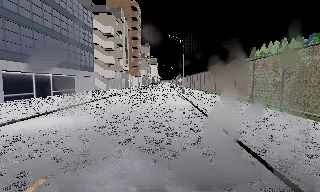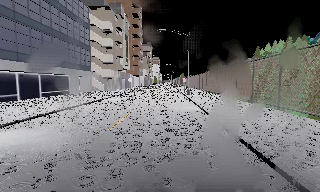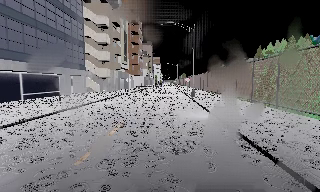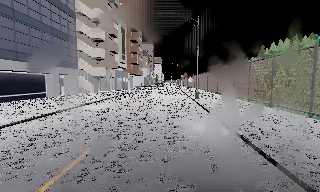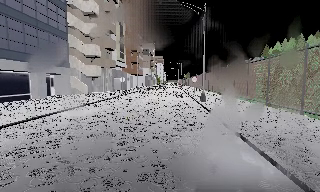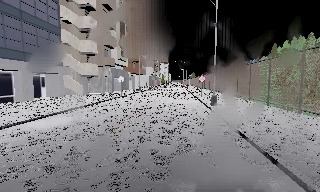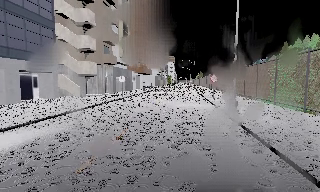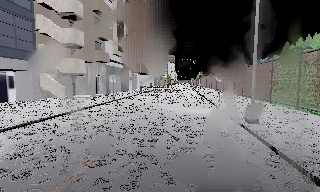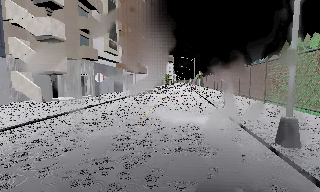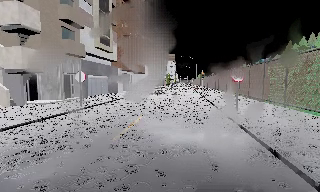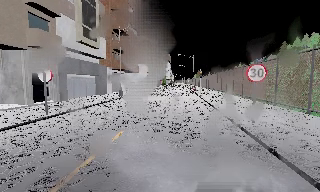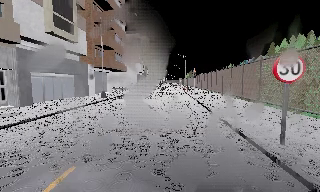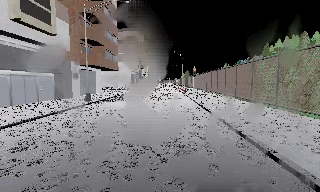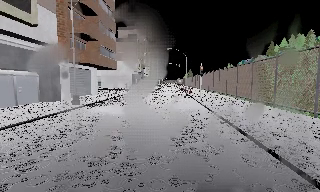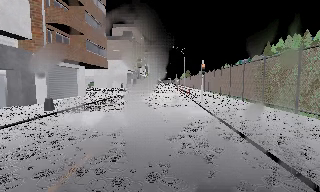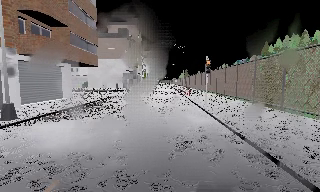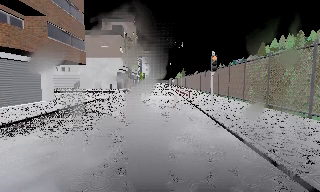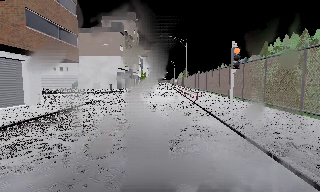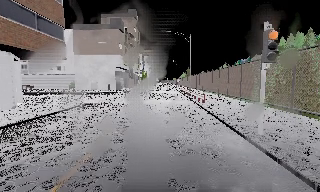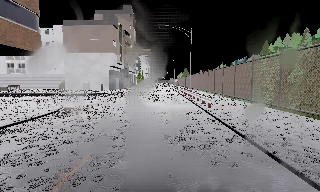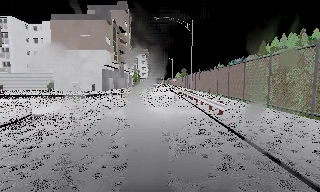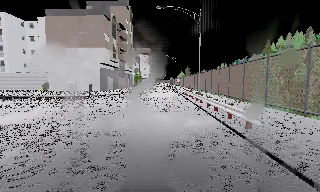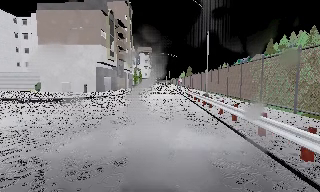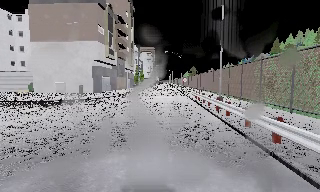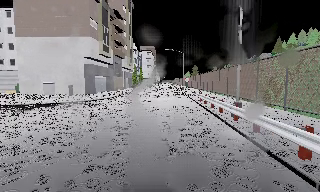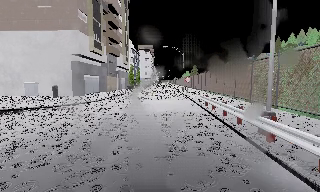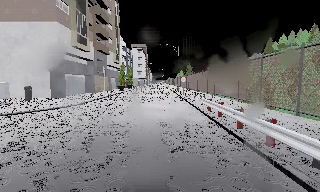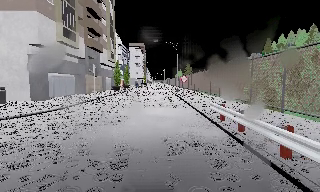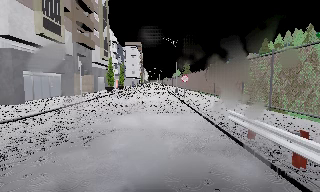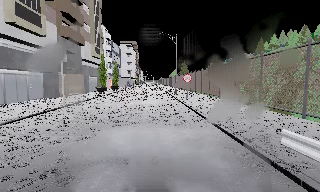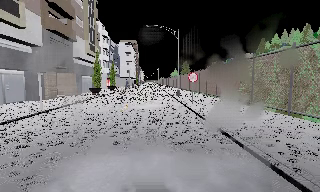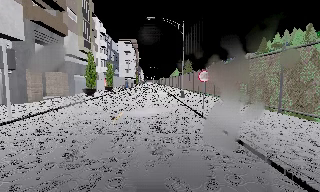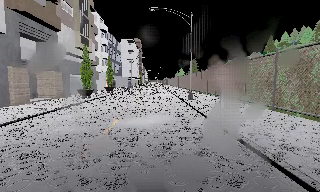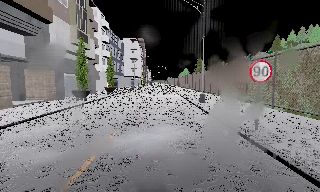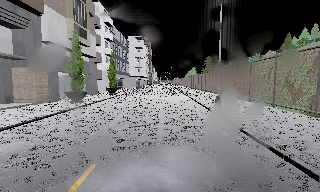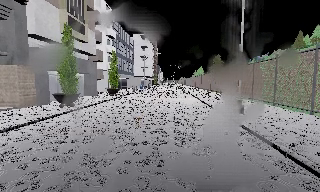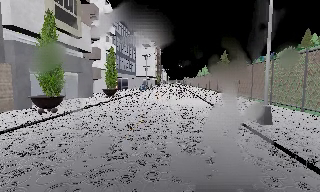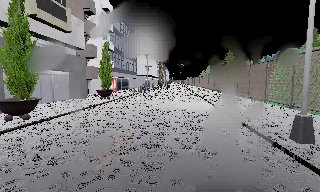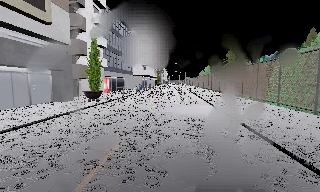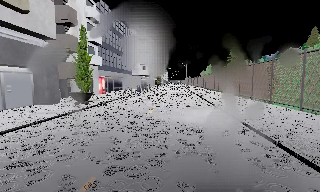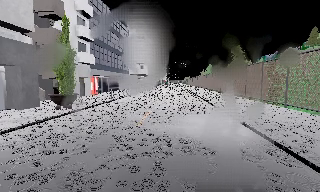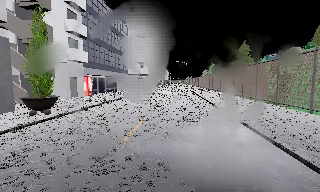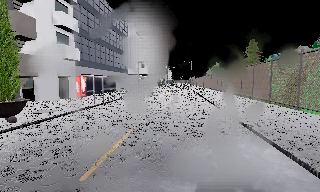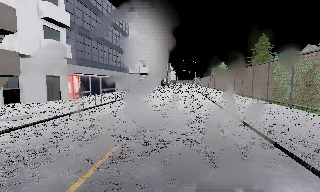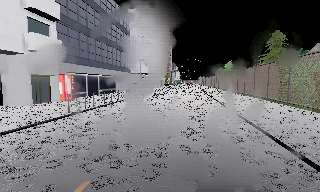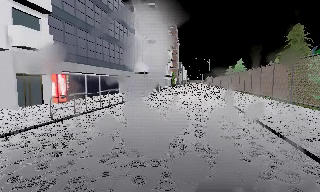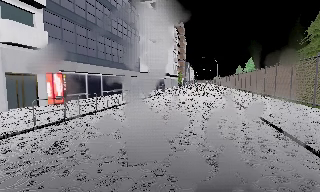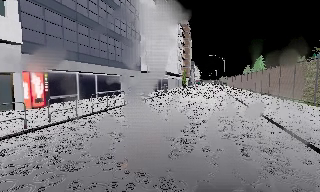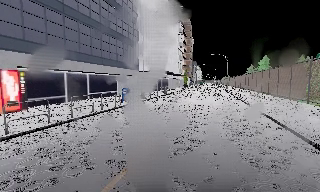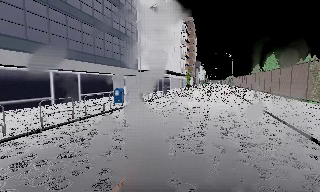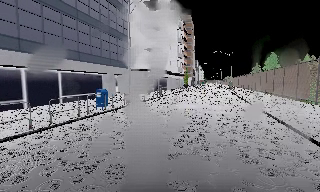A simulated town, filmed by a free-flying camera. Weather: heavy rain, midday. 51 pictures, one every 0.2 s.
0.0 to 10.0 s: The camera pans to its left, which is counterclockwise from overhead, by about 15 degrees. It travels forward, about 100 m, so what stands in front looms larger.
The film runs forward here.
